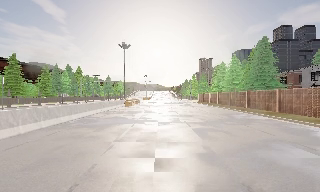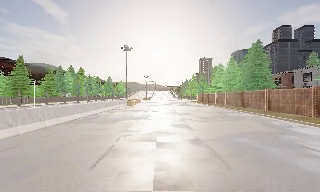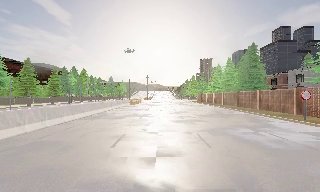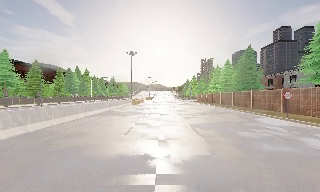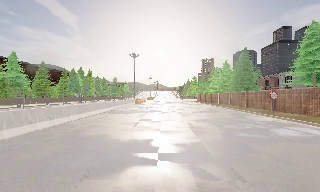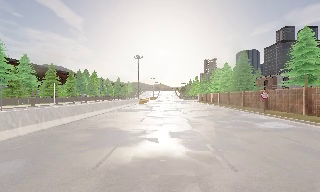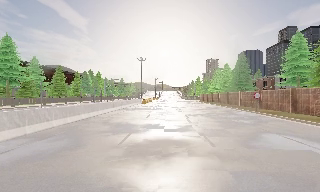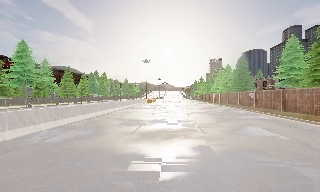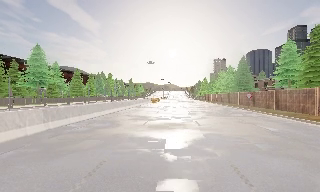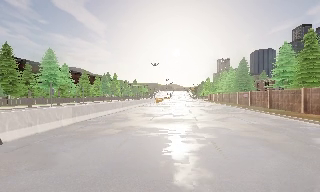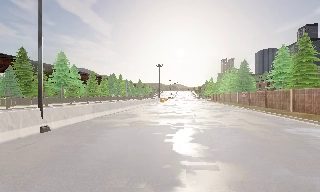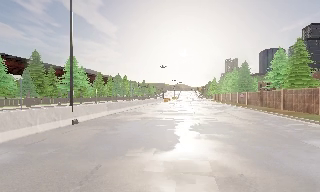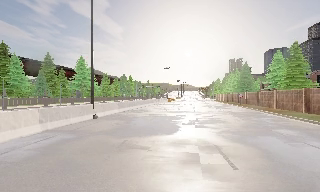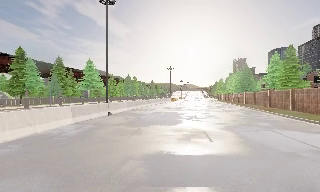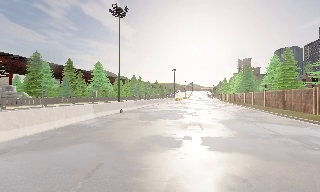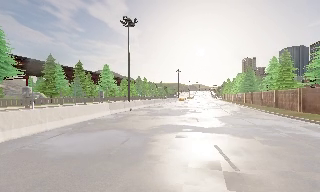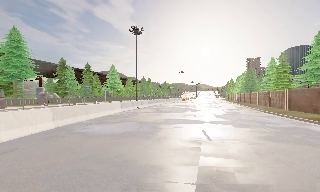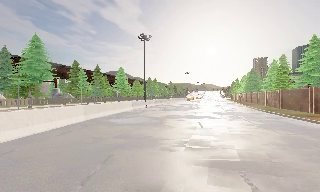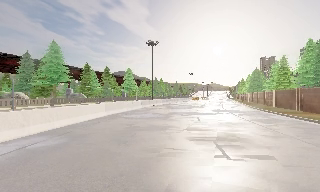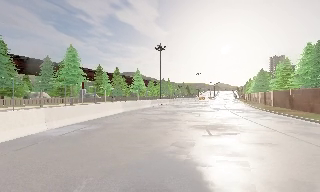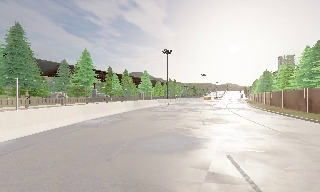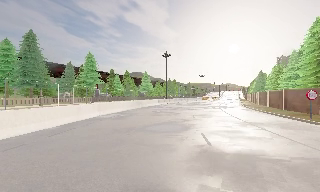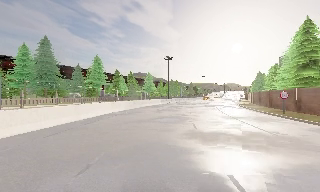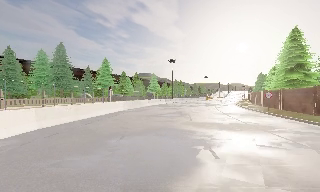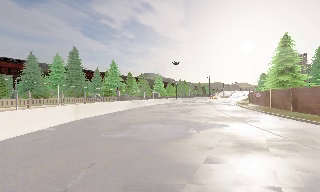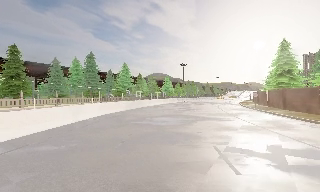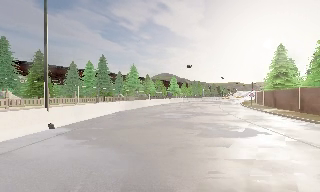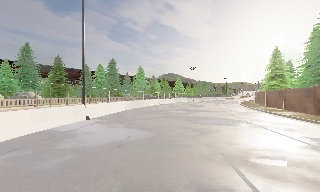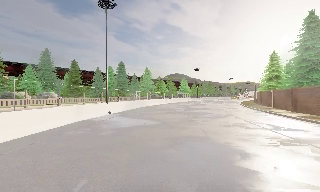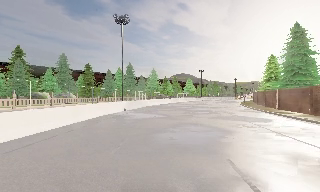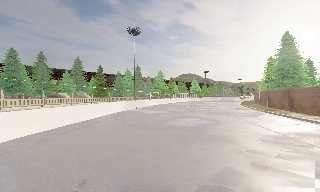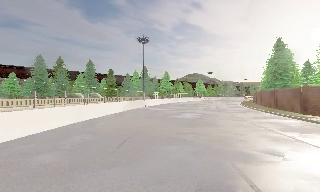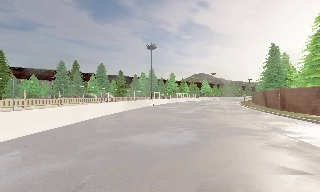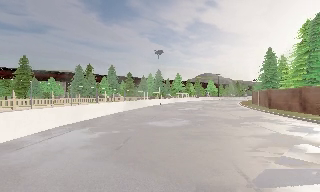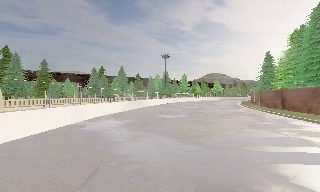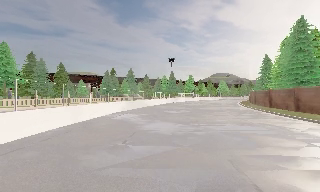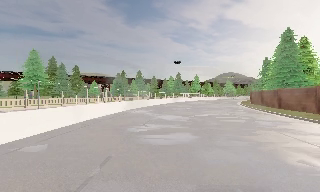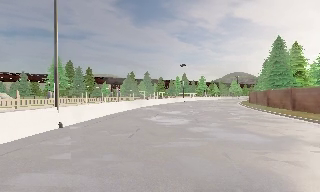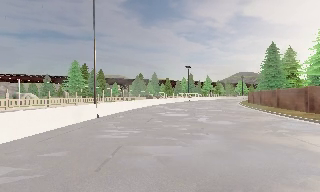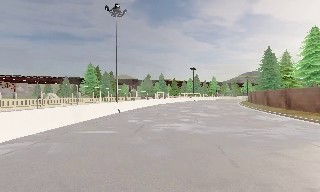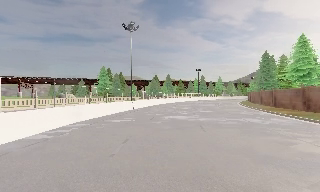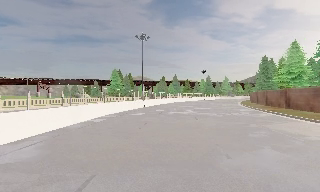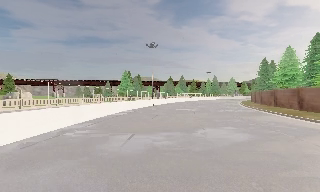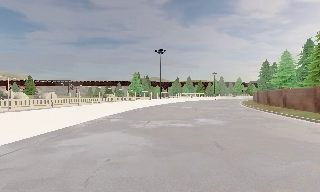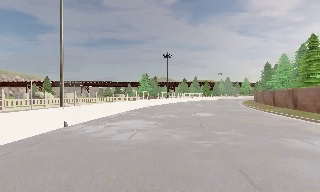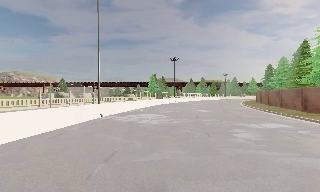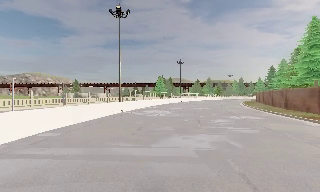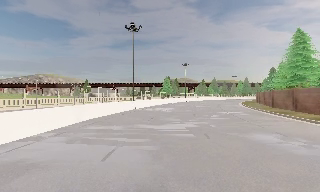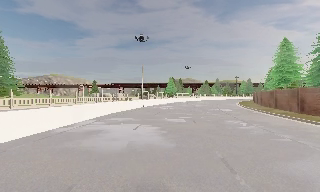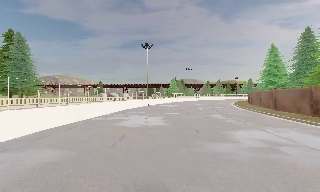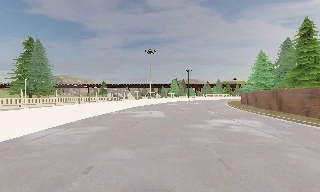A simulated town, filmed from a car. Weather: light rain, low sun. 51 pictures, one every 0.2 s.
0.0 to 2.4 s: The camera swings to its left by about 10 degrees, and the scene slides to the right. It travels backward, about 25 m, so what stands in front gets smaller.
2.4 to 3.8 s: The scene slides to the right, as the camera pans about 15 degrees to its left. It travels backward, about 18 m, so what stands in front gets smaller.
3.8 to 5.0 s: The camera travels backward, about 19 m, so what stands in front gets smaller.
5.0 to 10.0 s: The camera swings to its left by about 55 degrees, and the scene slides to the right. It travels backward, about 95 m.
The film runs backward here.
